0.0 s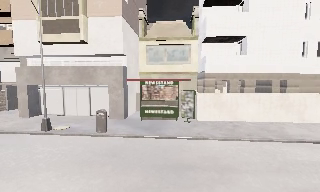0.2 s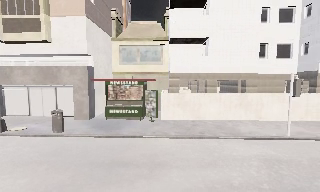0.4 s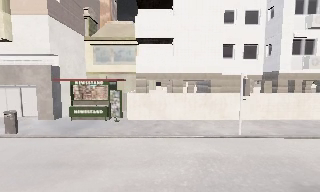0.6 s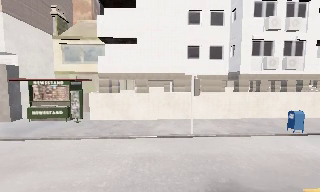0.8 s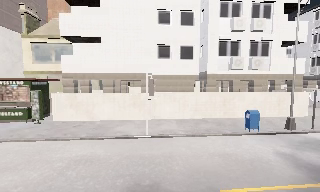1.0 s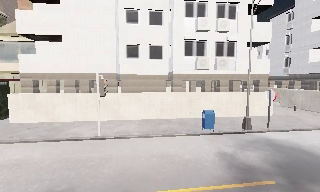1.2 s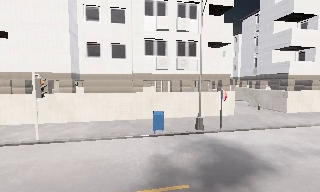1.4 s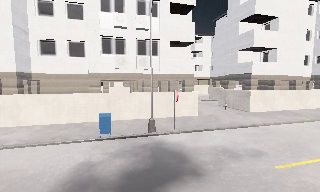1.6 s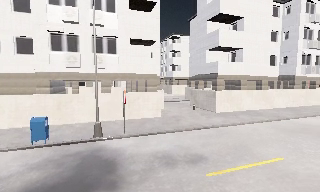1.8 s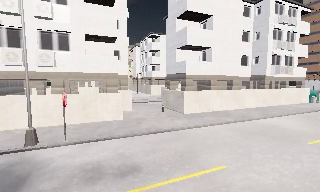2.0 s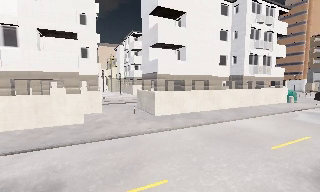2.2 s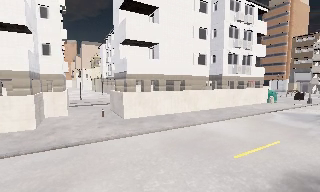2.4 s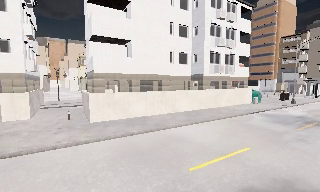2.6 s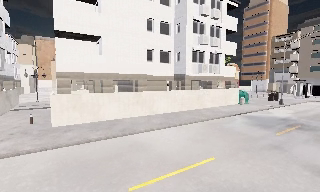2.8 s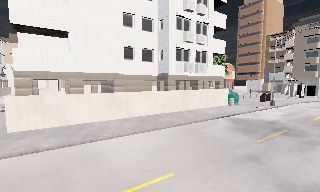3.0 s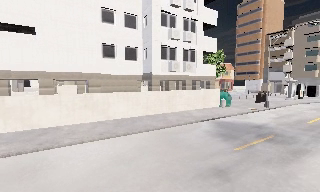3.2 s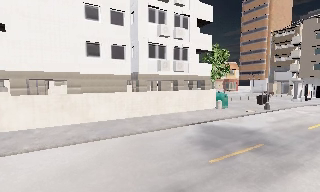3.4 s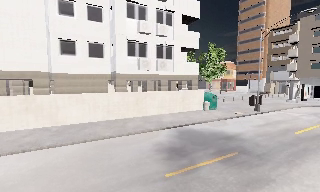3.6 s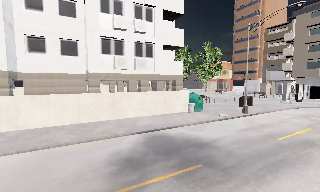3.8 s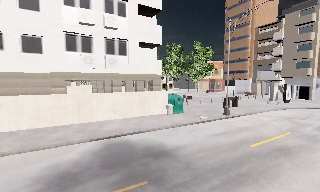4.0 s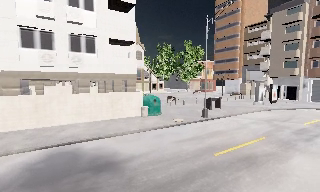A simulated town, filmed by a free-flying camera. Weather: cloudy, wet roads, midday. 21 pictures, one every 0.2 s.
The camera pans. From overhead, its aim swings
clockwise.
The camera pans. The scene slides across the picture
to the left.
0.0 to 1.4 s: The camera pans to its right, which is clockwise from overhead, by about 20 degrees. It travels to its right, about 14 m, so close, fixed things drift to the left.
1.4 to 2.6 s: The camera pans to its right, which is clockwise from overhead, by about 15 degrees. It travels to its right and forward, about 12 m, so close, fixed things drift to the left.
2.6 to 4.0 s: The camera travels to its right and forward, about 13 m, so close, fixed things drift to the left.
The film runs forward here.
